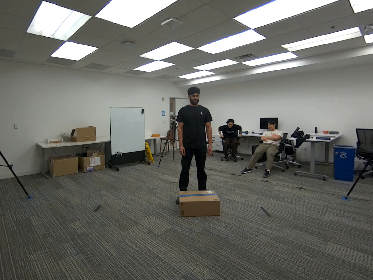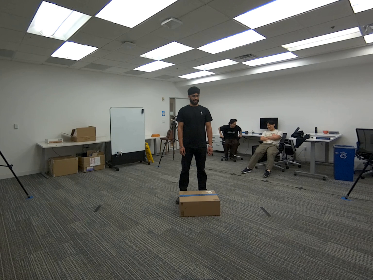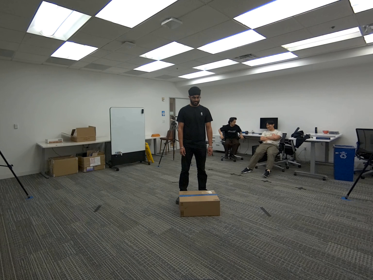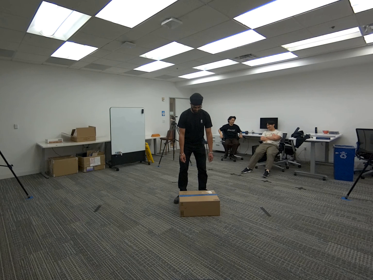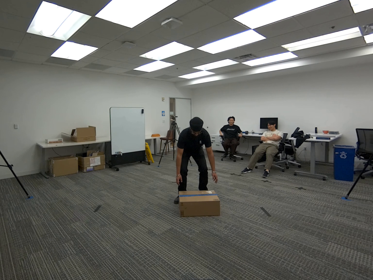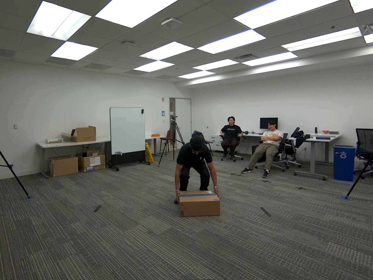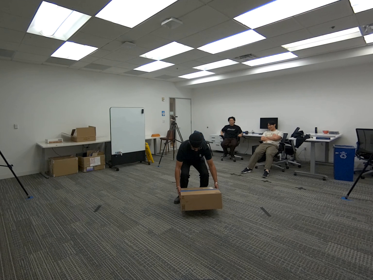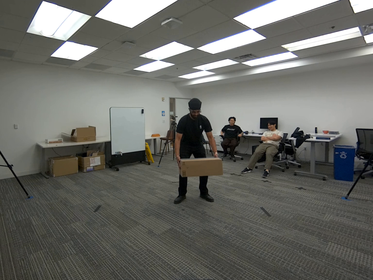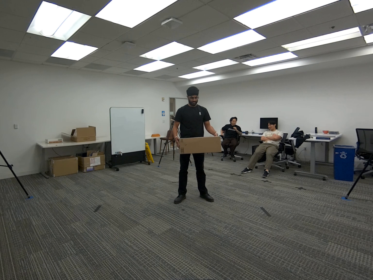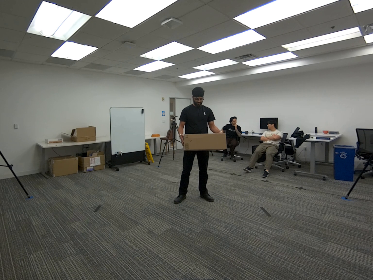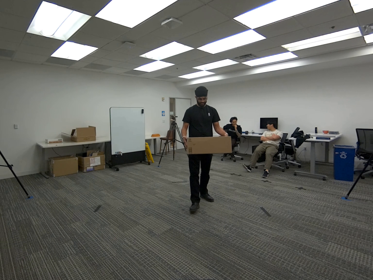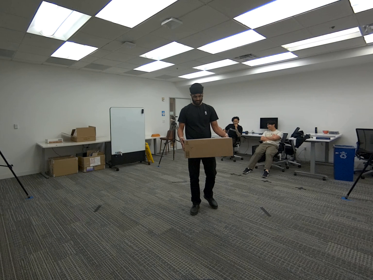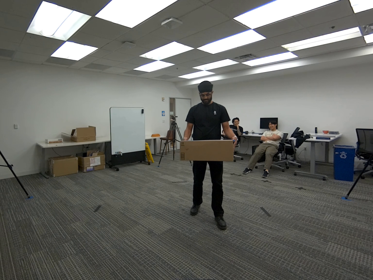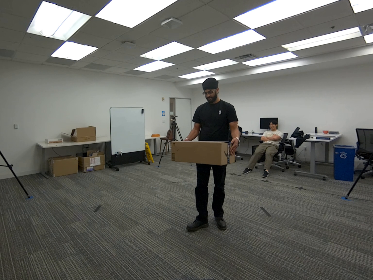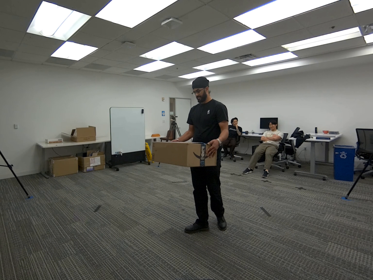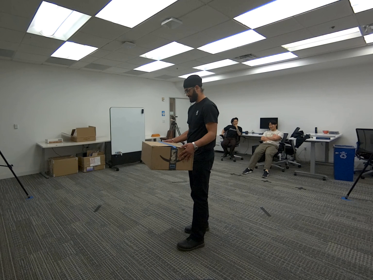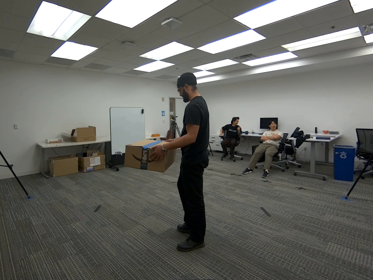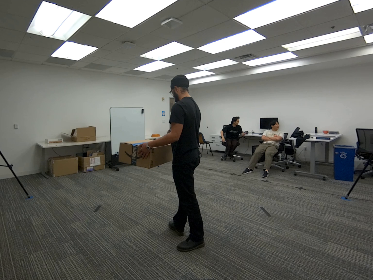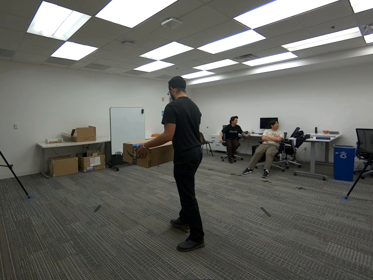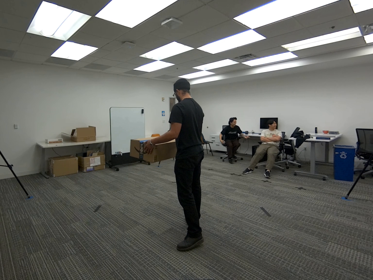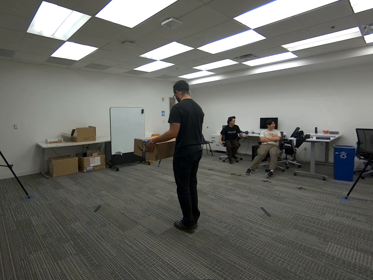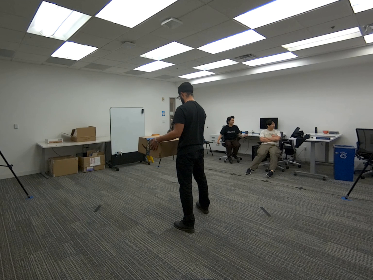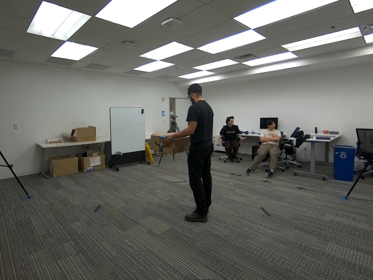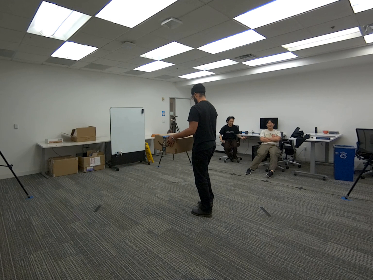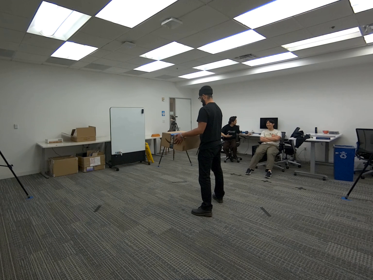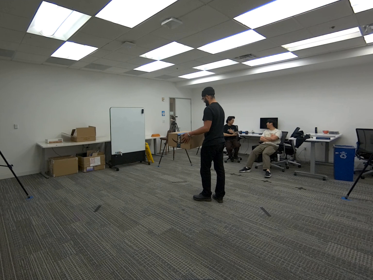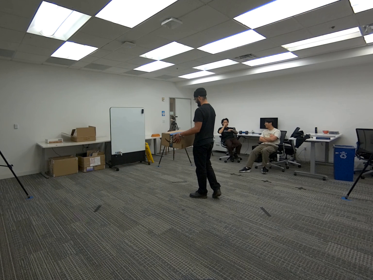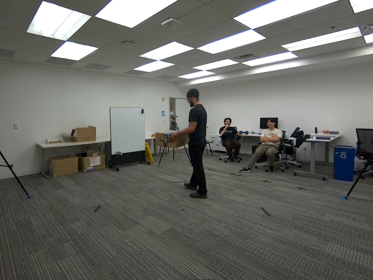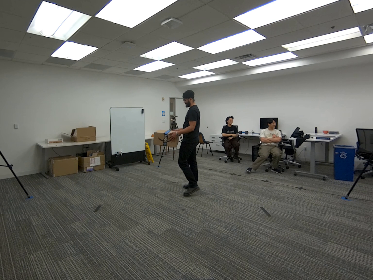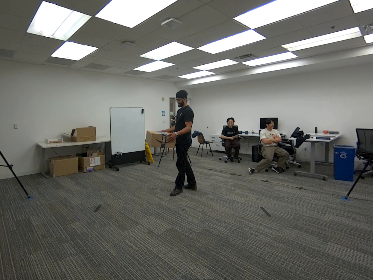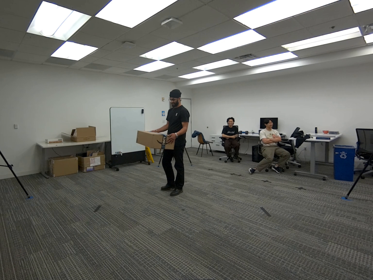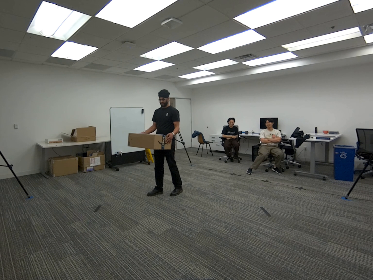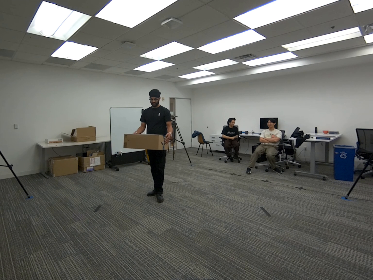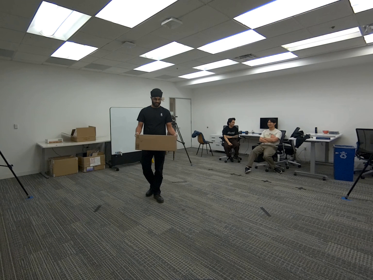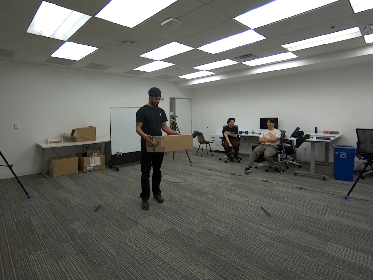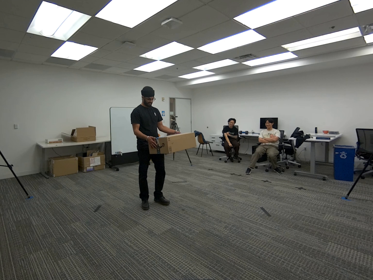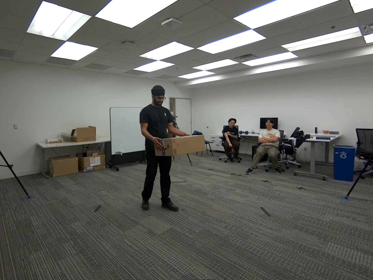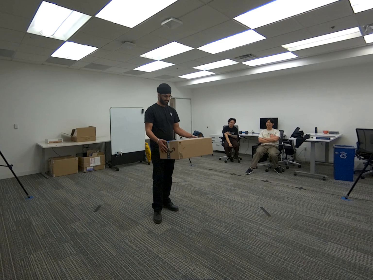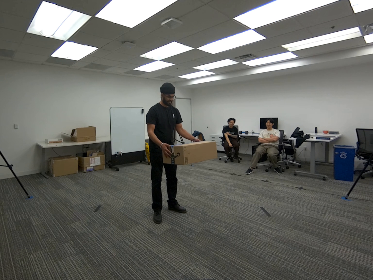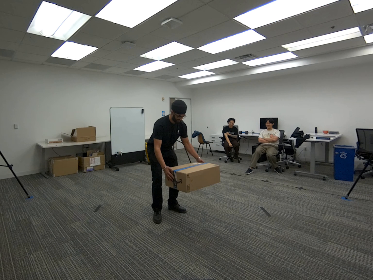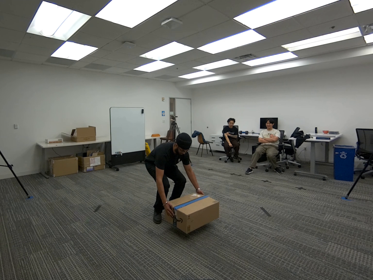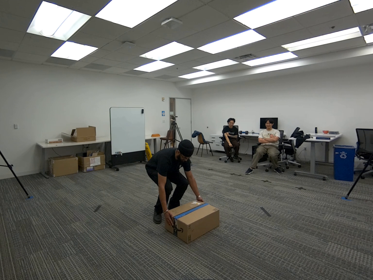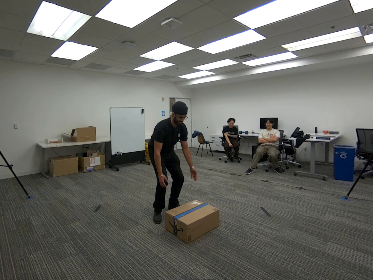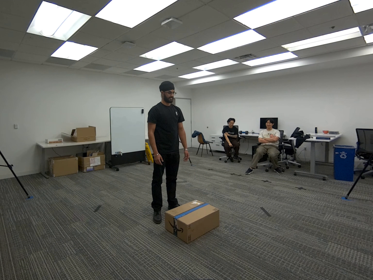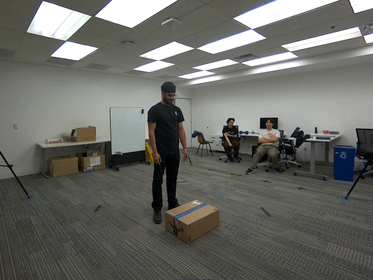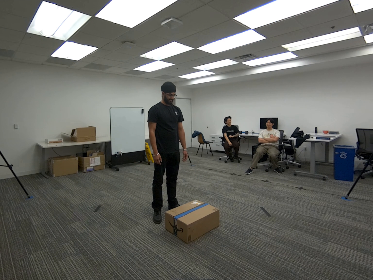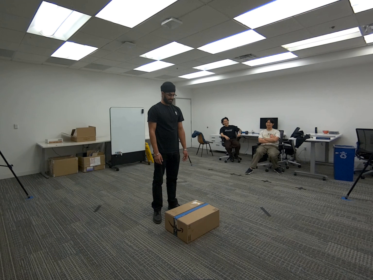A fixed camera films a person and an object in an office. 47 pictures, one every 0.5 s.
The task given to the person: Pick up cardboard box and place it back down on the floor. Repeat actions.
